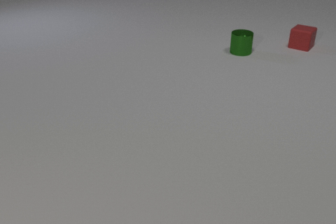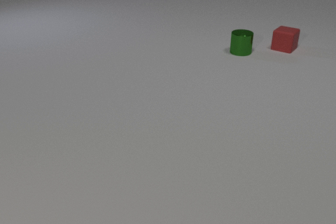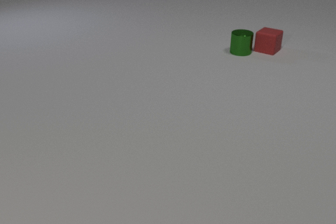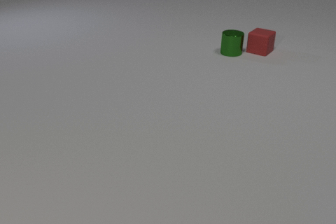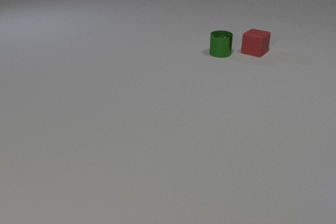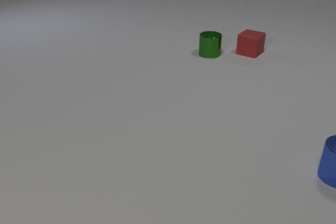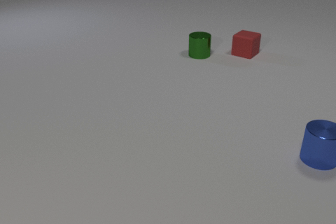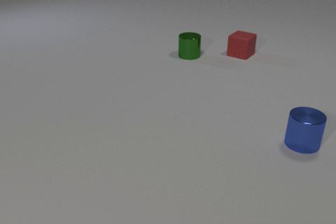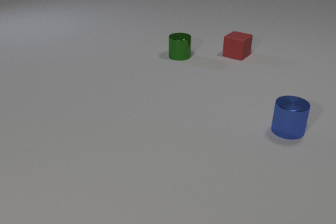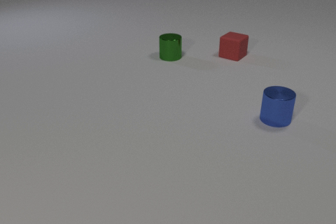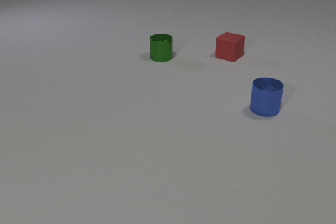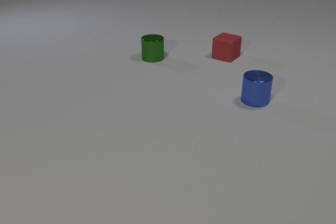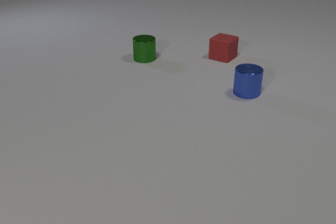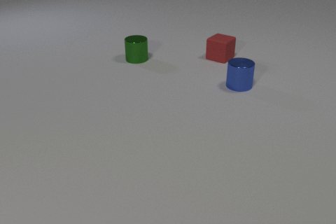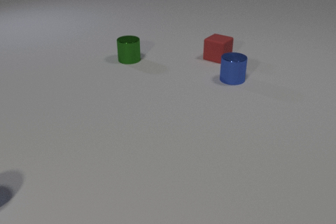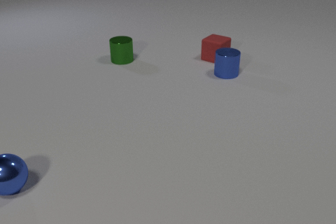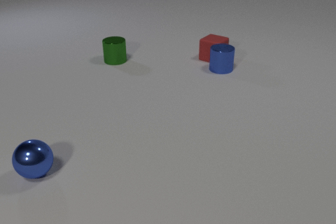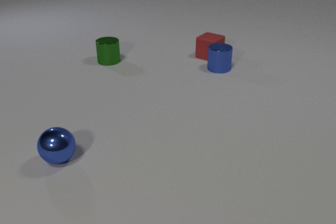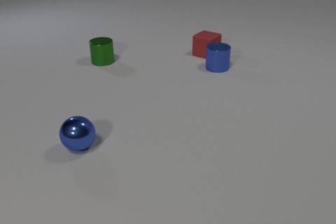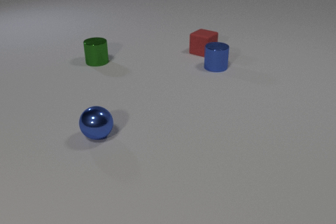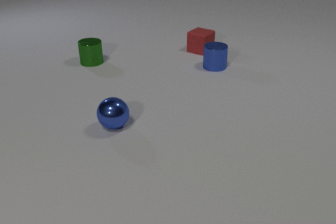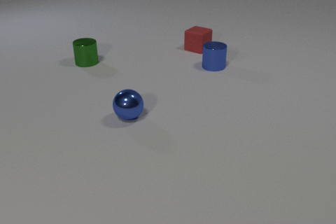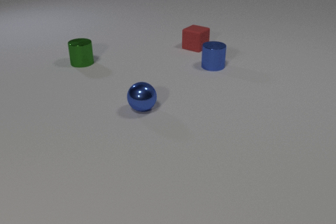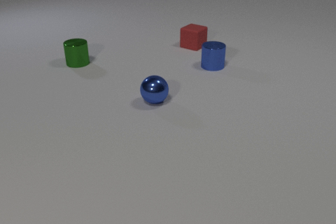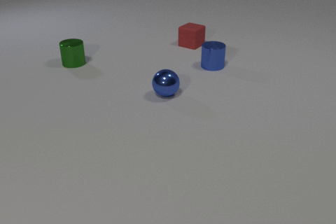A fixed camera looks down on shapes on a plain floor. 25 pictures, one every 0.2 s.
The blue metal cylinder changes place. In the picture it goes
away from the camera.
The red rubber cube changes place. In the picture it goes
to the left.
0.0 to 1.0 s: The red rubber cube slides to the left and toward the camera. The green metal cylinder slides to the left. The blue metal cylinder comes in at the right edge, slides away from the camera and to the left. The red rubber cube and the green metal cylinder collide.
1.0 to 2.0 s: The red rubber cube slides to the left and toward the camera. The green metal cylinder slides to the left. The blue metal cylinder slides away from the camera and to the left.
2.0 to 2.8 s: The red rubber cube slides to the left and toward the camera. The green metal cylinder slides to the left. The blue metal cylinder slides away from the camera and to the left.
2.8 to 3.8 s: The red rubber cube slides to the left and away from the camera. The green metal cylinder slides to the left. The blue metal cylinder slides away from the camera and to the left. The blue metal sphere comes in at the left edge, rolls to the right and away from the camera. The red rubber cube and the blue metal cylinder collide.
3.8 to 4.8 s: The red rubber cube slides away from the camera and to the left. The green metal cylinder slides to the left. The blue metal sphere rolls away from the camera and to the right.
What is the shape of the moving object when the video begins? cube.
What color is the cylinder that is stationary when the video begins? green.
What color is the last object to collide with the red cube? blue.
